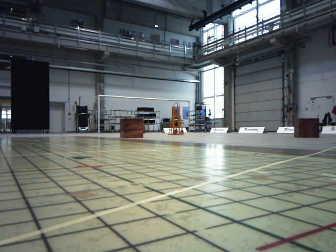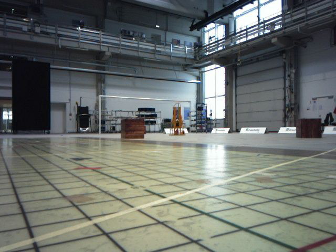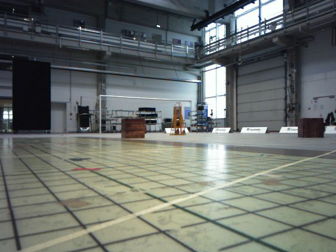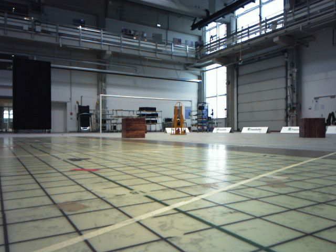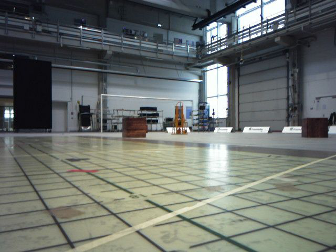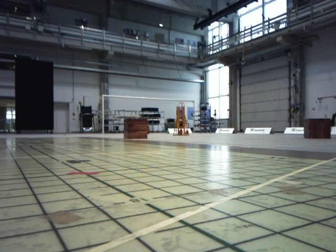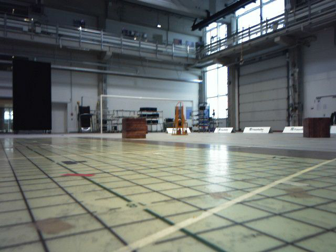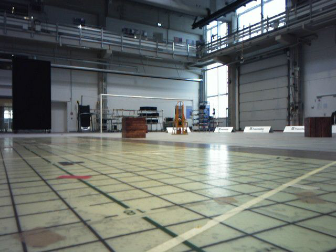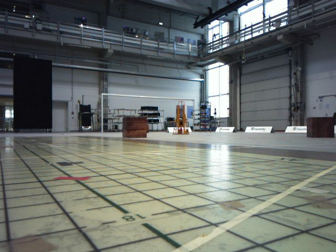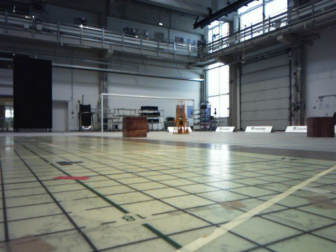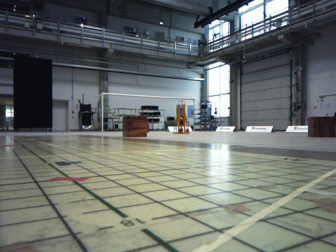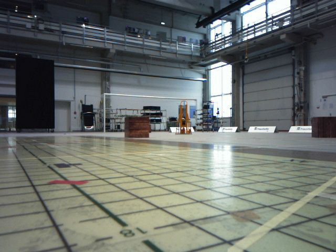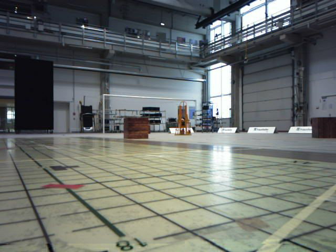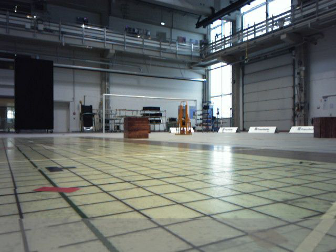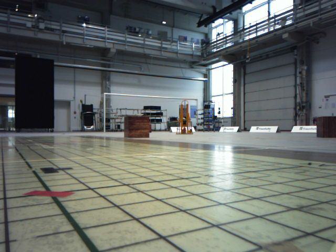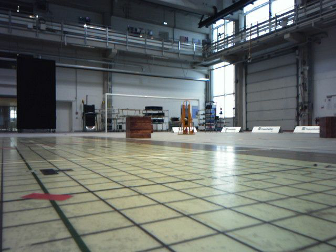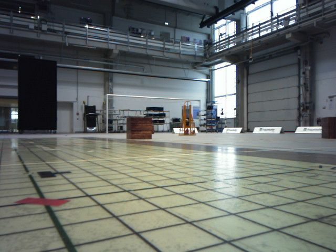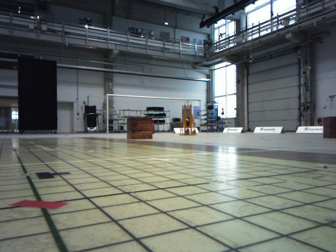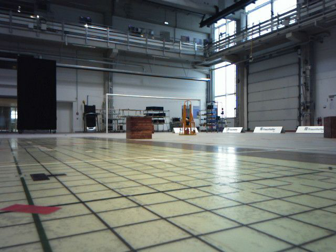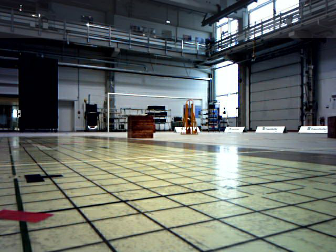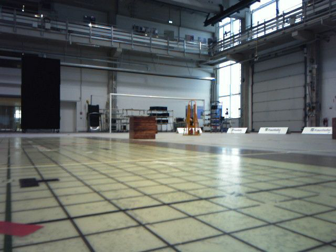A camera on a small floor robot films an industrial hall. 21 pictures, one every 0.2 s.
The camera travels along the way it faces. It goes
forward.
0.0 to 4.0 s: The camera travels forward, about 0.8 m, so what stands in front looms larger.
The film runs forward here.
